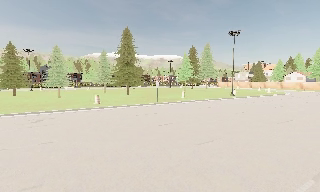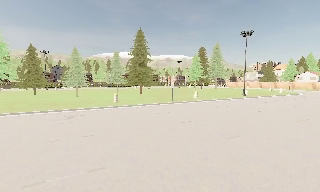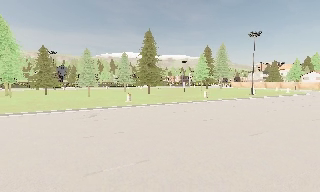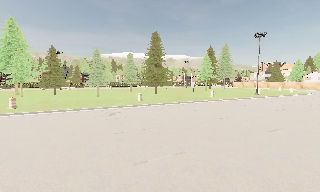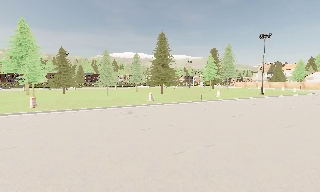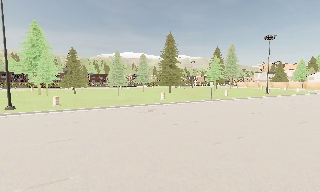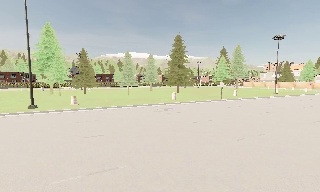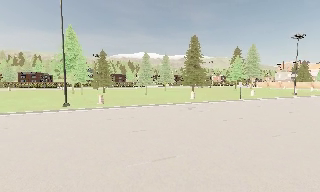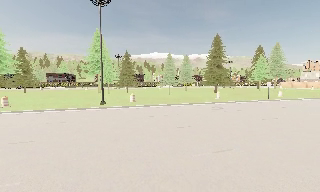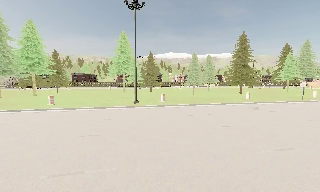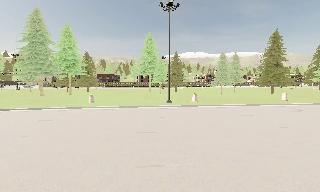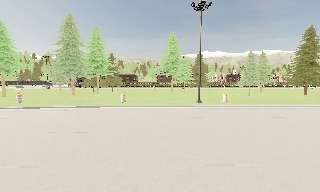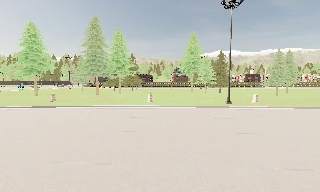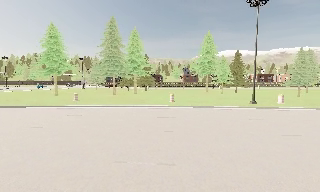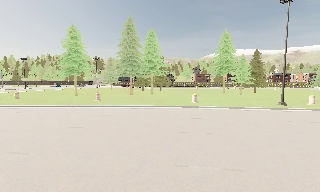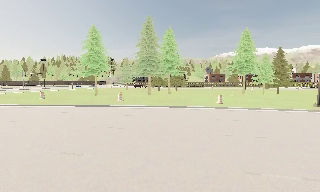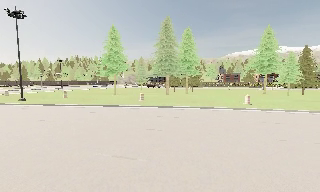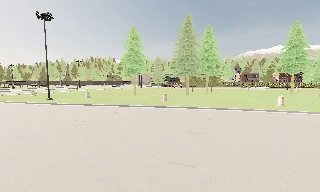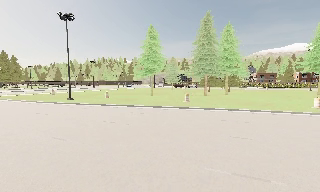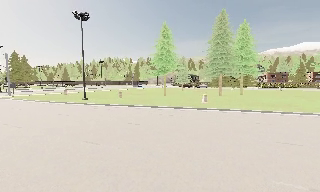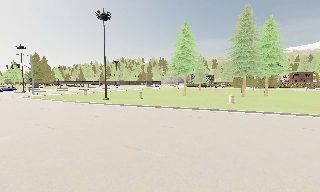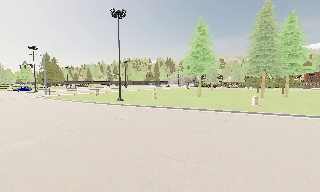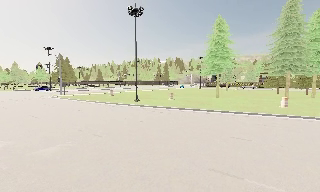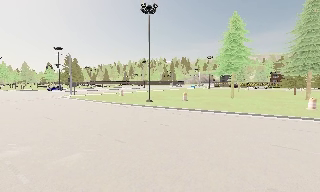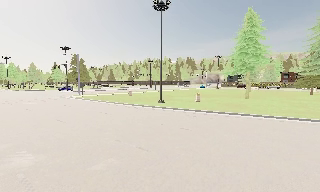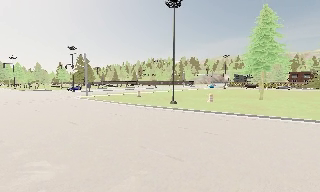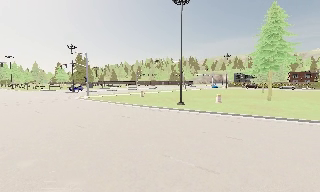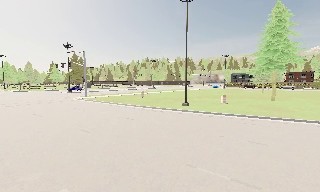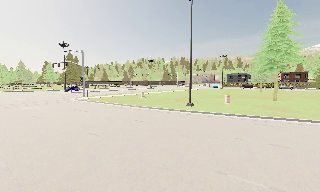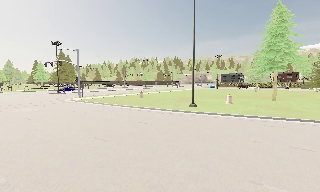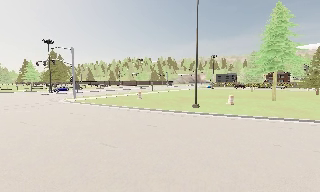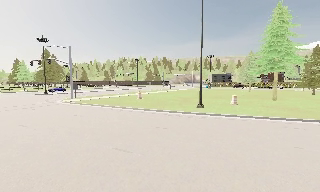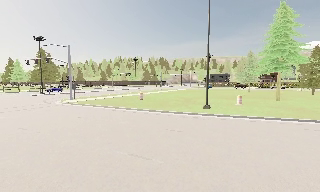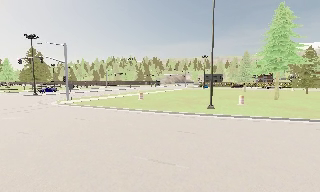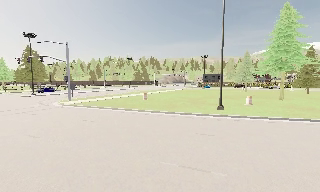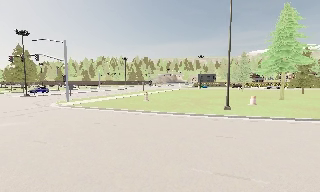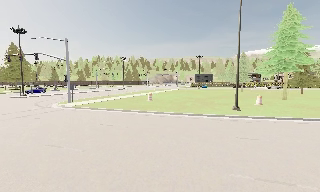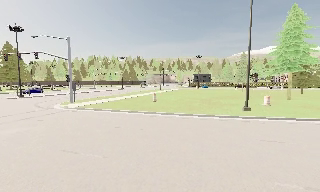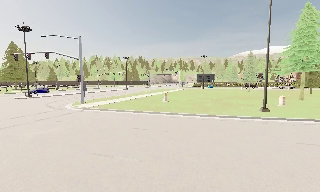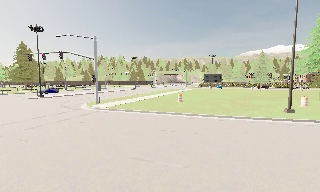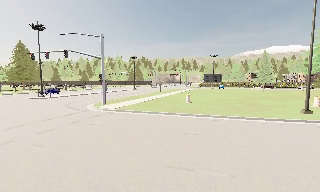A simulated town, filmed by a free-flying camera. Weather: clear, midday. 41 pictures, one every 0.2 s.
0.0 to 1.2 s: The camera travels to its left and backward, about 9 m, so close, fixed things drift to the right.
1.2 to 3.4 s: The camera pans to its left, which is counterclockwise from overhead, by about 45 degrees. It travels to its left, about 20 m, so close, fixed things drift to the right.
3.4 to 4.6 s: The camera pans to its left, which is counterclockwise from overhead, by about 15 degrees. It travels to its left and forward, about 9 m, so close, fixed things drift to the right.
4.6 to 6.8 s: The camera pans to its right, which is clockwise from overhead, by about 15 degrees. It travels to its left and forward, about 13 m, so close, fixed things drift to the right.
6.8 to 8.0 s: The camera travels to its left, about 8 m, so close, fixed things drift to the right.
The film runs backward here.
